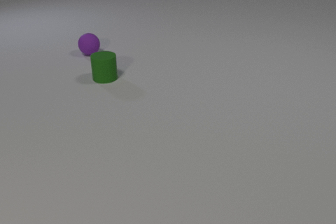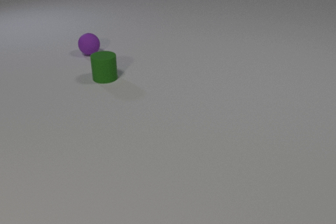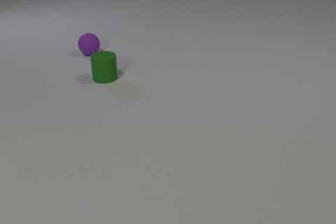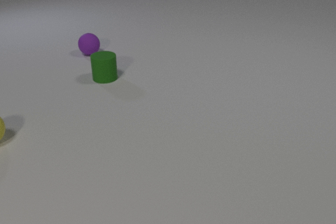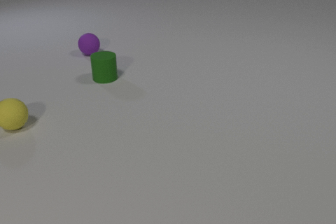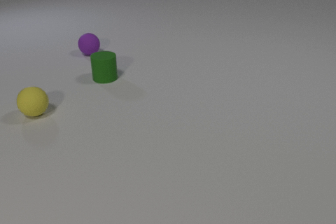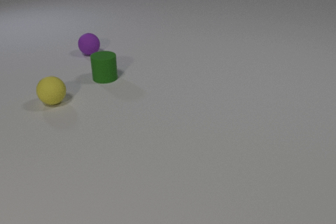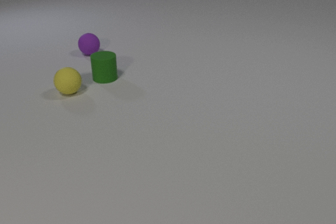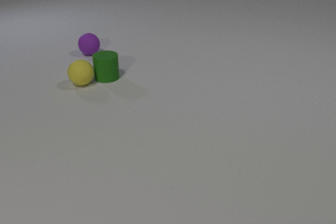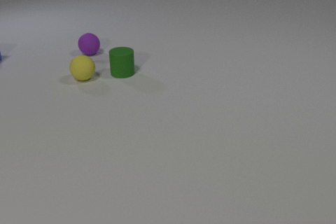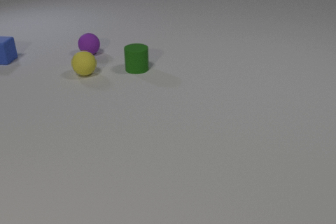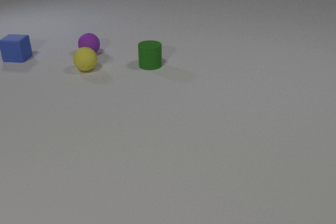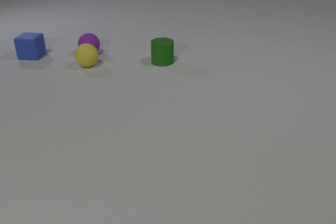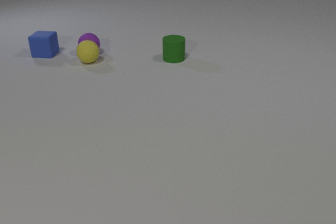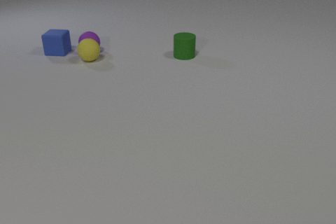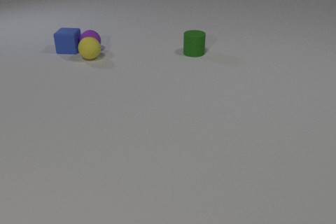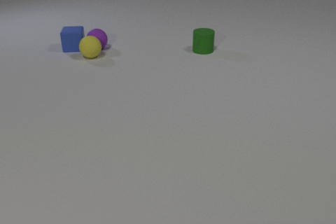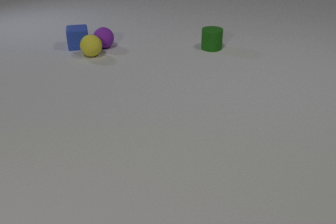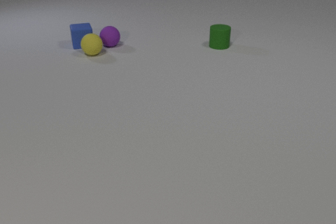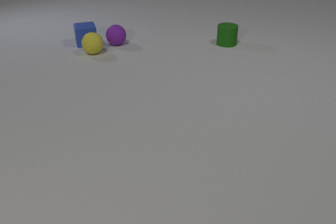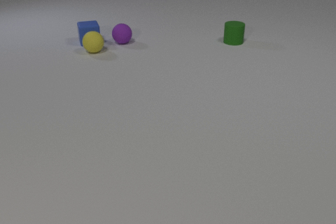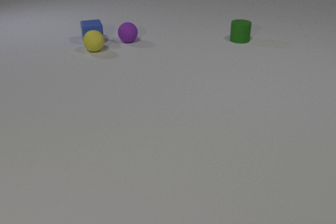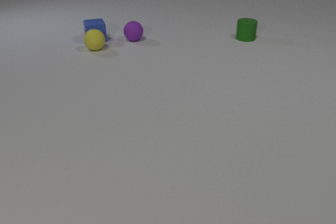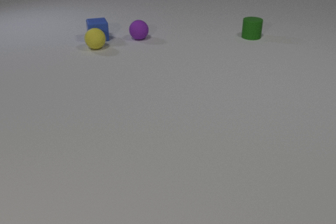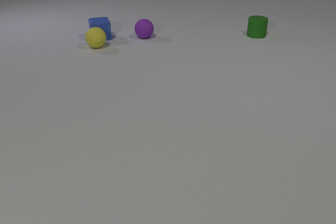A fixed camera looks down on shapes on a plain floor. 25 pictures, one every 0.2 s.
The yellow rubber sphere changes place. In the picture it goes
away from the camera.
The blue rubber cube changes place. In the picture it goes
to the right.
0.0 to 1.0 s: The yellow rubber sphere comes in at the left edge, rolls to the right and away from the camera.
1.0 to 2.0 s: The yellow rubber sphere rolls away from the camera and to the right. The green rubber cylinder slides to the right and away from the camera. The blue rubber cube comes in at the left edge, slides to the right. The yellow rubber sphere and the green rubber cylinder collide.
2.0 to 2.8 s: The yellow rubber sphere rolls away from the camera. The green rubber cylinder slides to the right and away from the camera. The purple rubber sphere rolls away from the camera. The blue rubber cube slides to the right. The yellow rubber sphere and the purple rubber sphere collide.
2.8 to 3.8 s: The yellow rubber sphere rolls away from the camera. The green rubber cylinder slides to the right and away from the camera. The purple rubber sphere rolls to the right and away from the camera. The blue rubber cube slides to the right and away from the camera, spins counterclockwise seen from above by about 30 degrees, its near face sliding to the right. The purple rubber sphere and the blue rubber cube collide.
3.8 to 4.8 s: The yellow rubber sphere rolls away from the camera. The green rubber cylinder slides away from the camera and to the right. The purple rubber sphere rolls to the right and away from the camera. The blue rubber cube slides away from the camera and to the right.
Are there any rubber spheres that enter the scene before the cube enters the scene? yes.
How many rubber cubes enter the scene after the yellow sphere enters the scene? 1.
What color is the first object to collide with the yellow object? green.
